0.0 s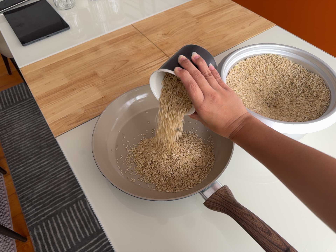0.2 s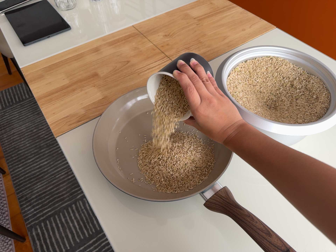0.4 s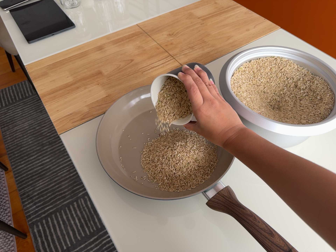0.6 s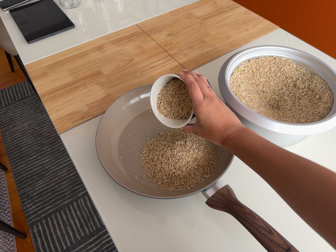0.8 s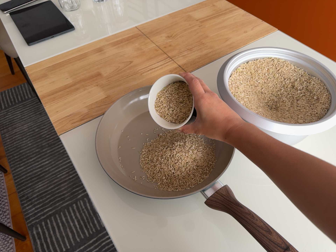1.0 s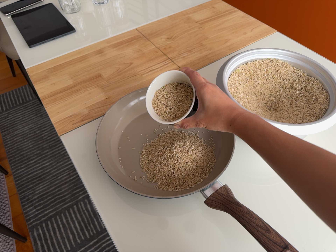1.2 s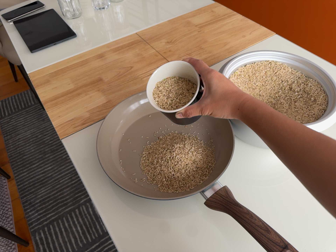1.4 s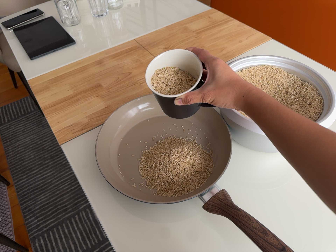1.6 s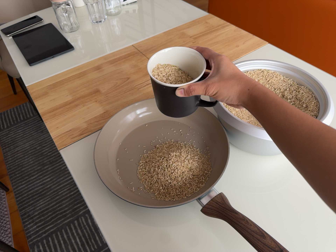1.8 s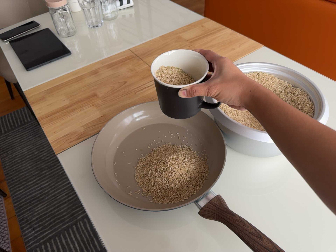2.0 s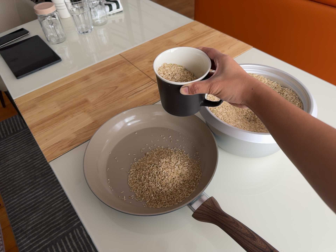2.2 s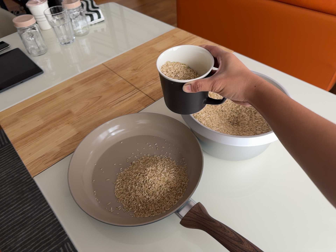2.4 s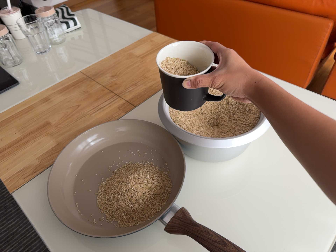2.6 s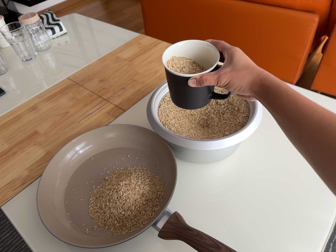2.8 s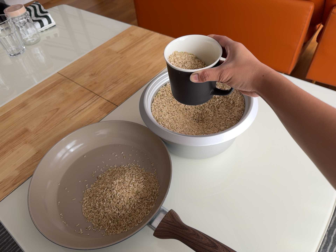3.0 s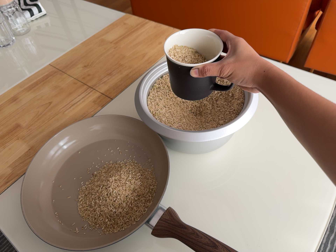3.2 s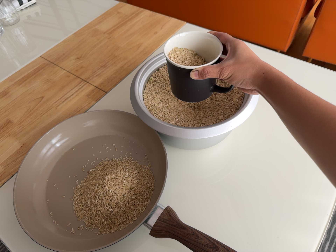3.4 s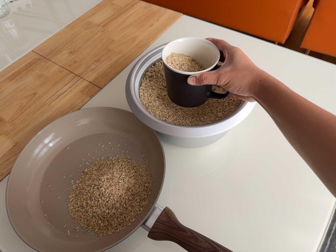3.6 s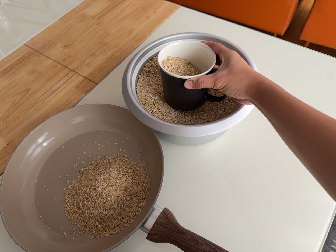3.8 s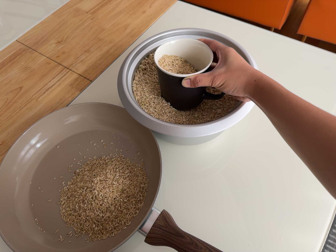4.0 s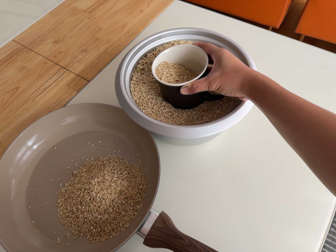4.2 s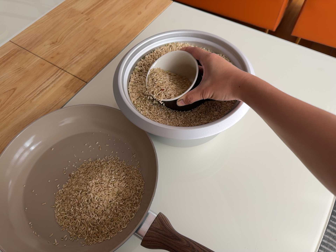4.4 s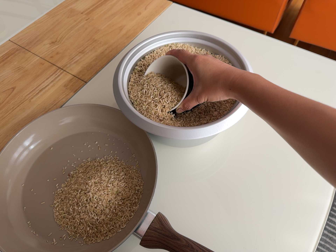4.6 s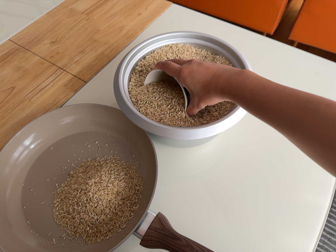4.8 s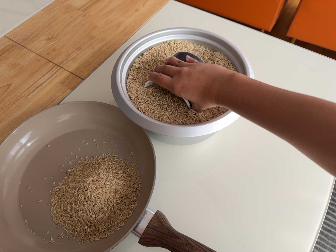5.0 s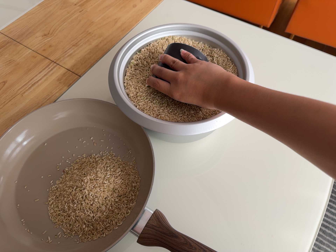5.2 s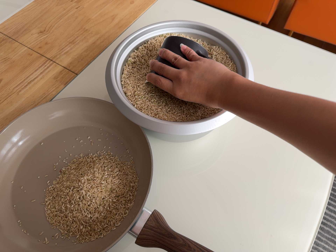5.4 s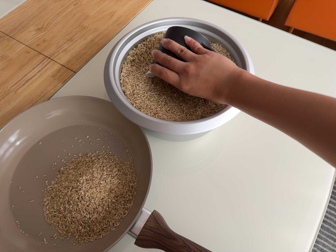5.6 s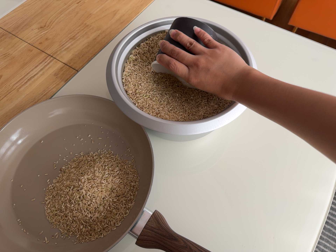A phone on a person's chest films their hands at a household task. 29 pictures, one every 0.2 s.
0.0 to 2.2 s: The camera shifts only a little, or ends up much as it began.
2.2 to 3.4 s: The camera travels forward and toward the top of its view, about 10 cm, so what stands in front looms larger. Its aim tips toward the bottom of its view by about 10 degrees. It rolls about its line of sight by about 10 degrees, and the scene rotates counterclockwise.
3.4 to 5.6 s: The camera travels forward, about 6 cm, so what stands in front looms larger.
The film runs backward here.
